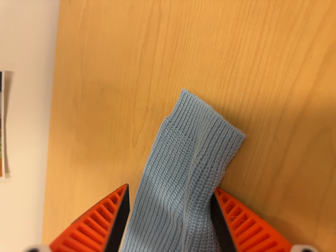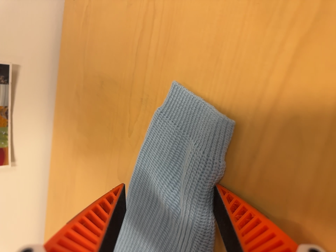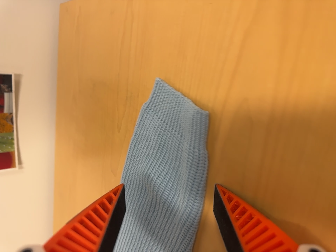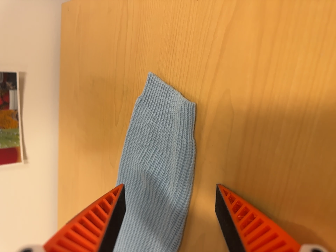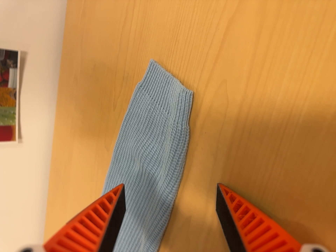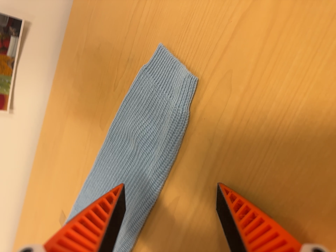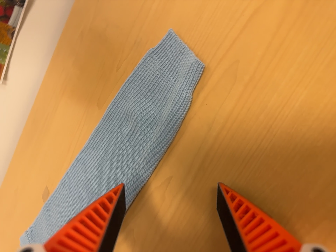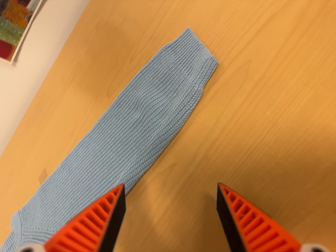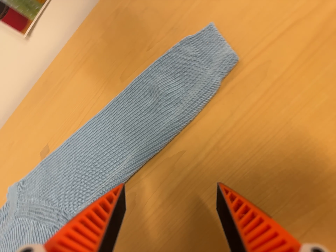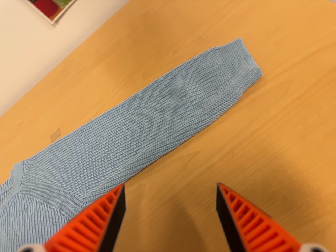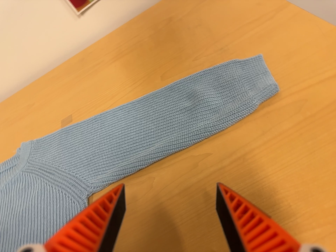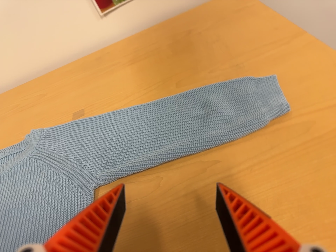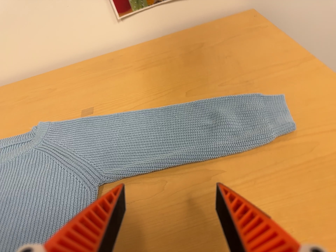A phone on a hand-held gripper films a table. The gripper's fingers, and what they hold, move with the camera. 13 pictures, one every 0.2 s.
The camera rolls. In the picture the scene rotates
clockwise.
0.0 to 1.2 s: The camera travels backward and toward the bottom of its view, about 12 cm, so what stands in front gets smaller. It rolls about its line of sight by about 15 degrees, and the scene rotates clockwise.
1.2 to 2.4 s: The camera travels to its left, backward and toward the bottom of its view, about 18 cm. Its aim tips toward the top of its view by about 10 degrees. It rolls about its line of sight by about 45 degrees, and the scene rotates clockwise.
The film runs backward here.
